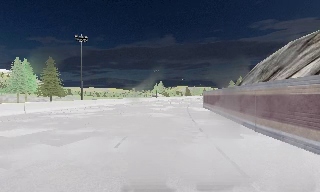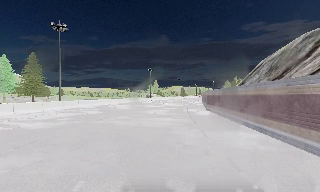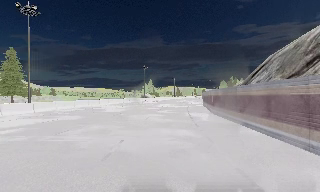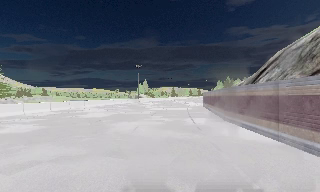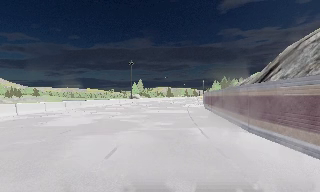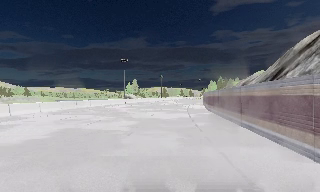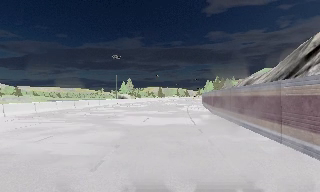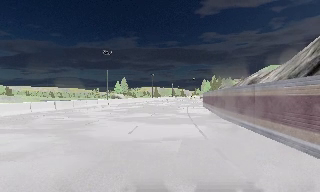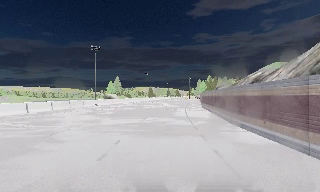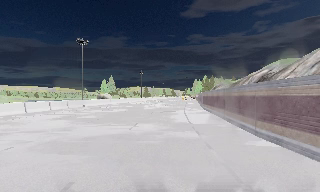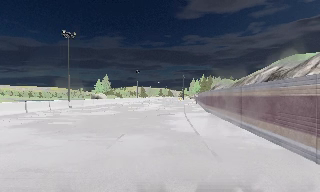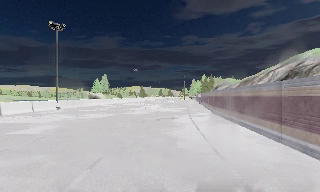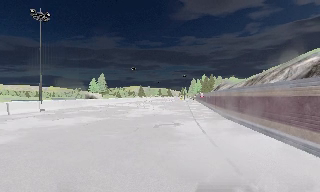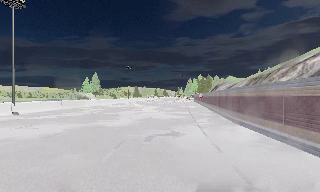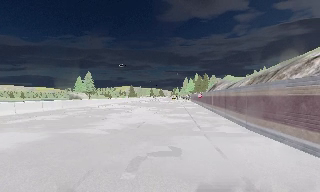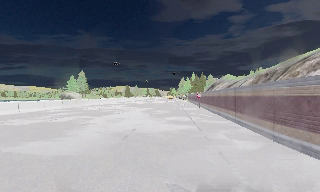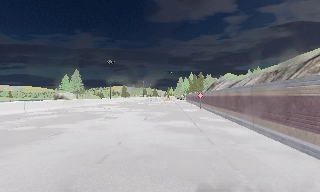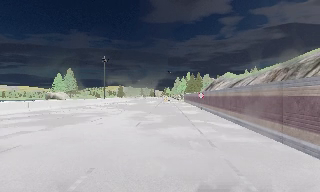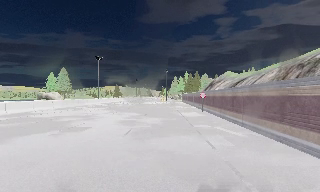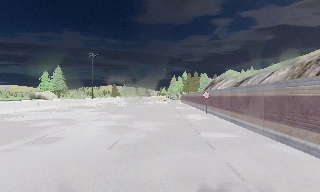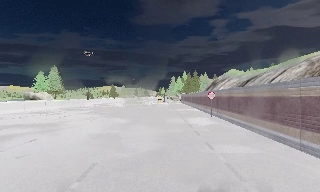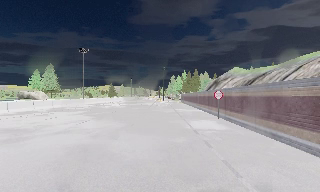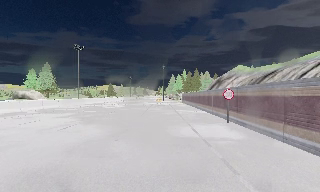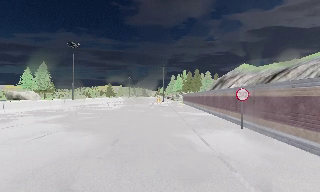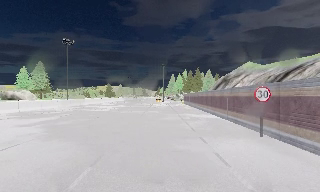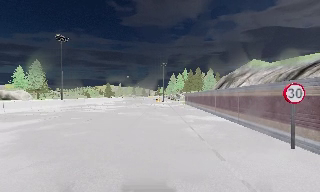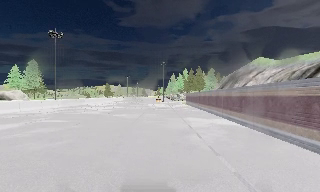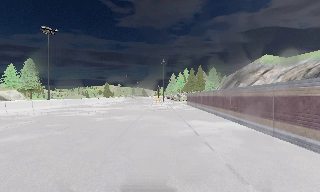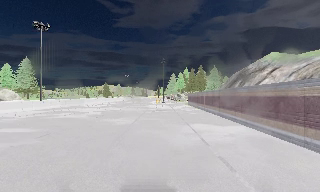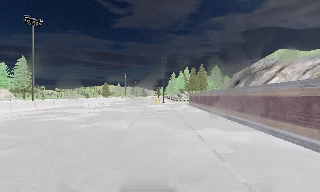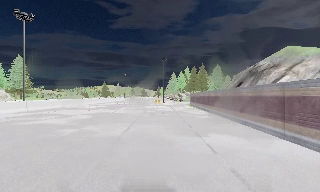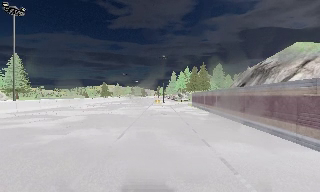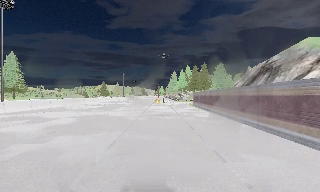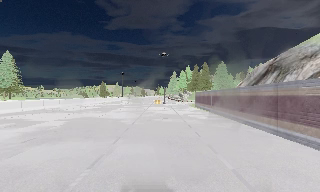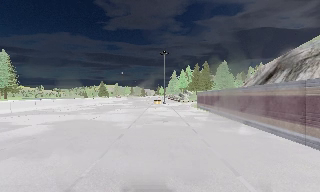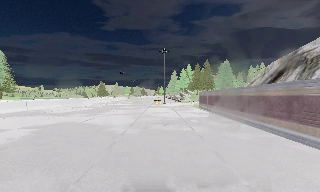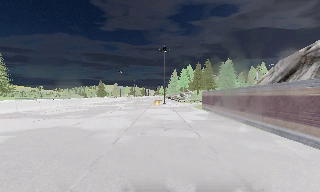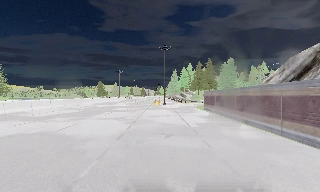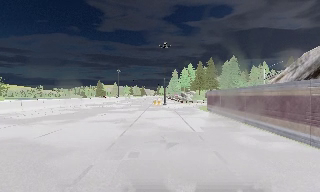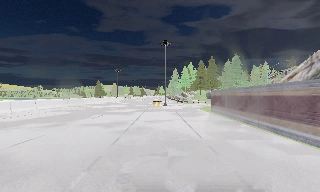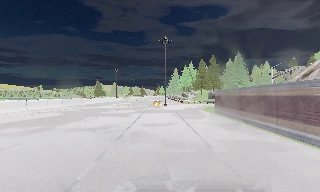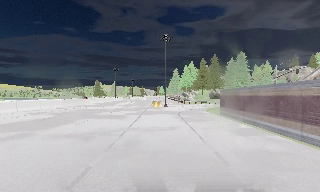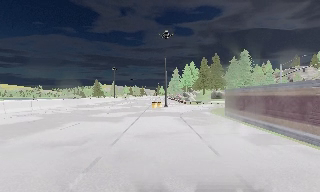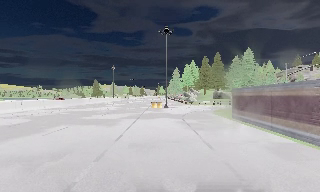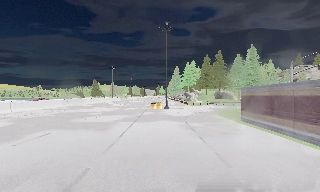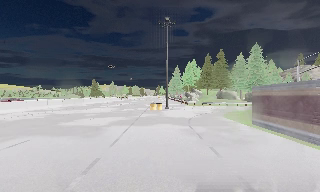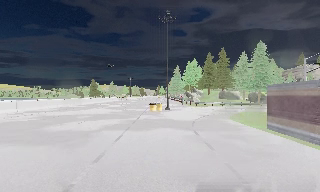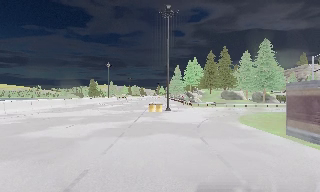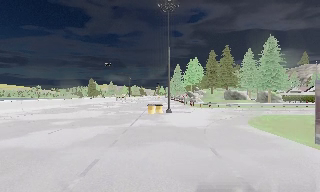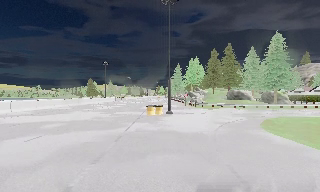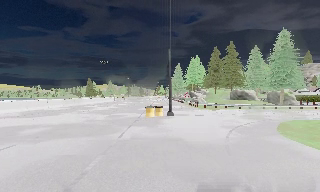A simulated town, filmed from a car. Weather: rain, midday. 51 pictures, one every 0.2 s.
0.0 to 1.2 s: The camera swings to its right by about 10 degrees, and the scene slides to the left. It travels forward, about 25 m, so what stands in front looms larger.
1.2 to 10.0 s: The scene slides to the left, as the camera pans about 15 degrees to its right. It travels forward, about 80 m, so what stands in front looms larger. It loses speed.
The film runs forward here.
